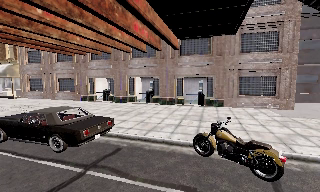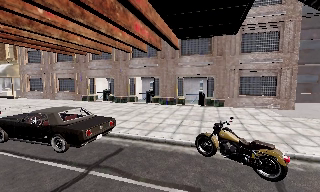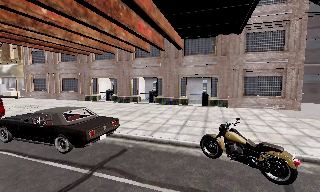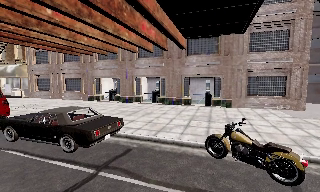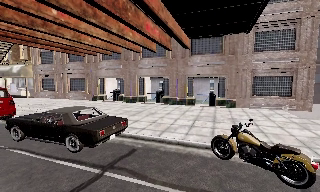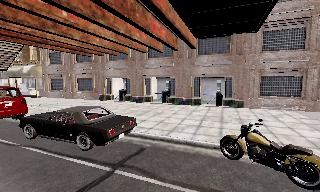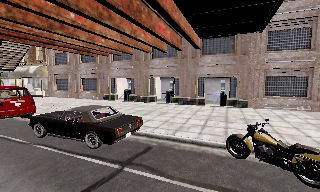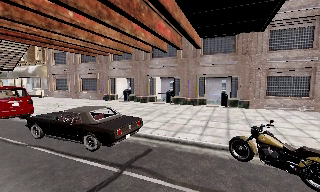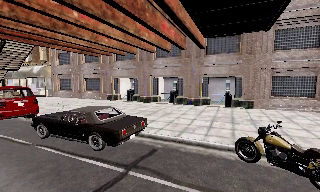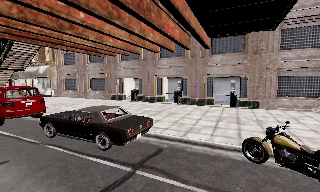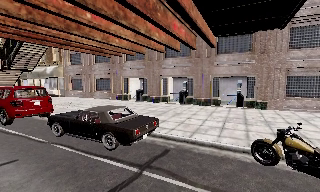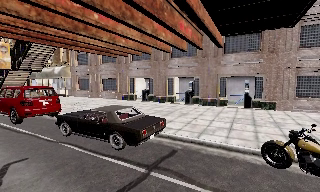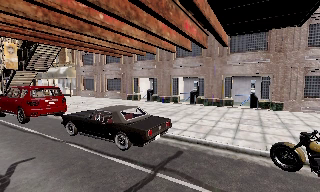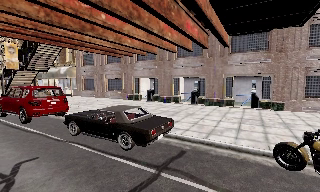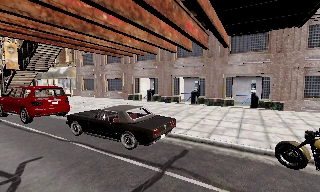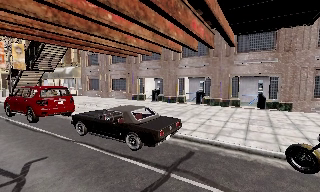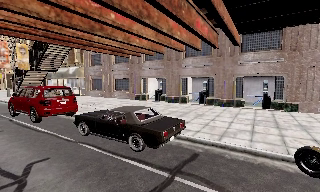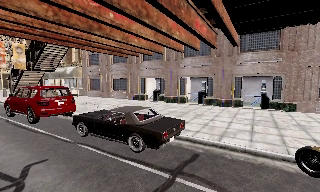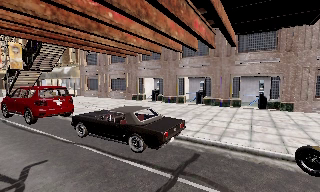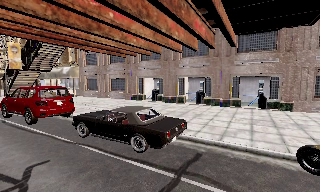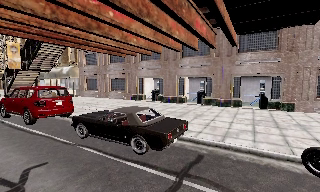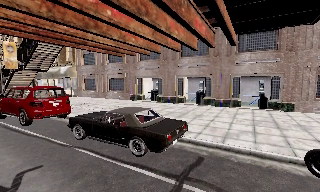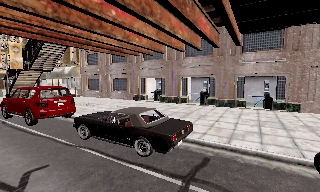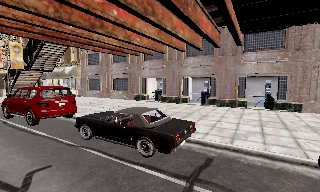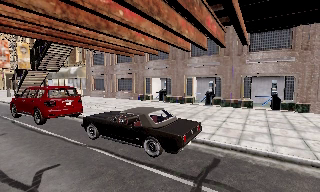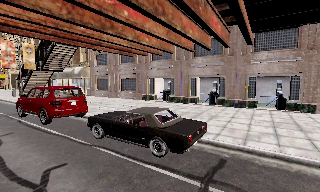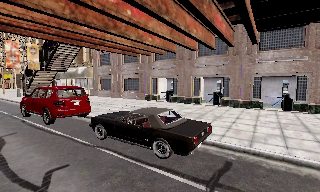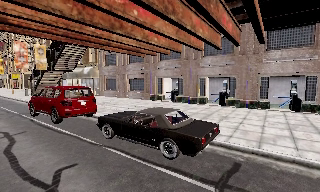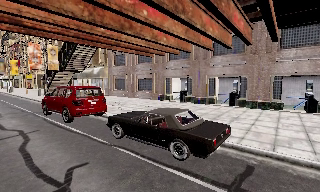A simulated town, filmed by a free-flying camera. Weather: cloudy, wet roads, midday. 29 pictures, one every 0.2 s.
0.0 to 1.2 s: The camera travels to its left, about 0.5 m, so close, fixed things drift to the right.
1.2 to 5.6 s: The scene slides to the right, as the camera pans about 15 degrees to its left. It travels to its left and forward, about 2 m, so close, fixed things drift to the right.
The film runs forward here.
